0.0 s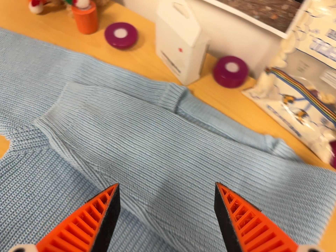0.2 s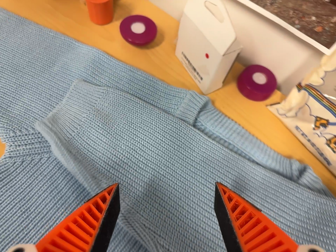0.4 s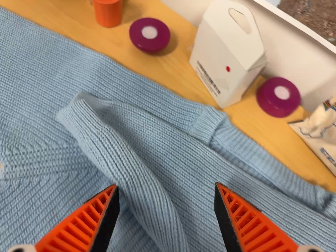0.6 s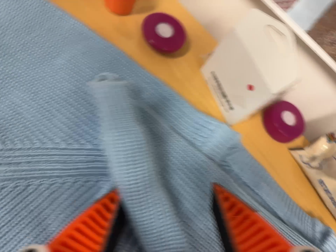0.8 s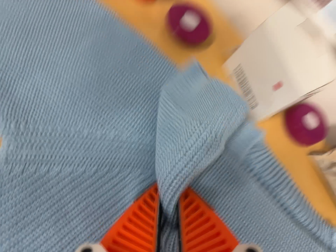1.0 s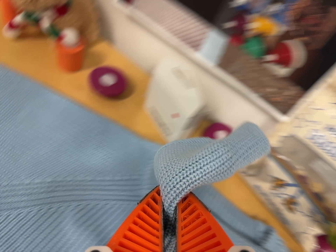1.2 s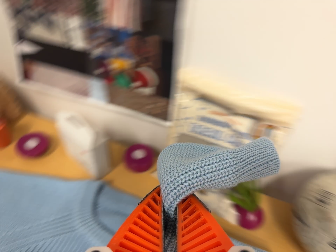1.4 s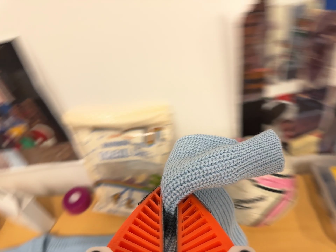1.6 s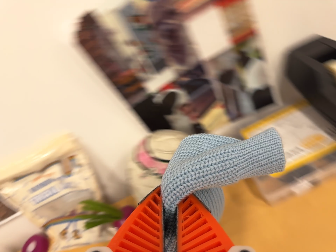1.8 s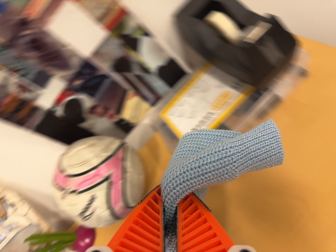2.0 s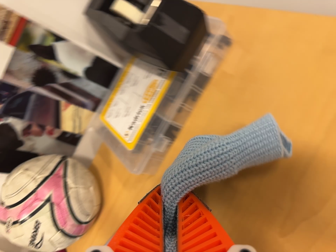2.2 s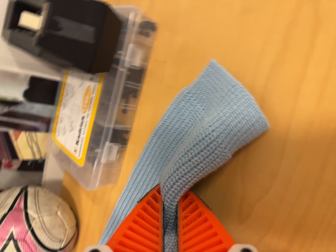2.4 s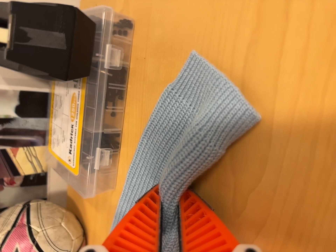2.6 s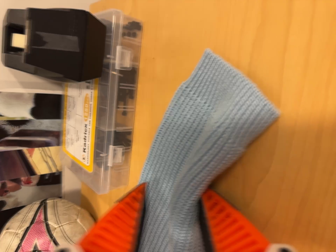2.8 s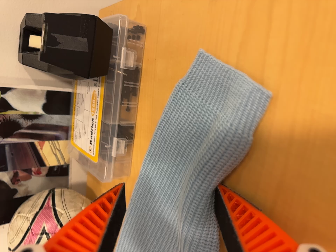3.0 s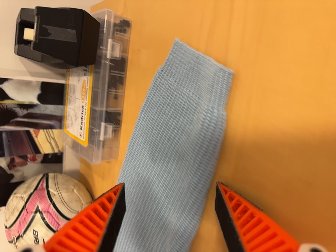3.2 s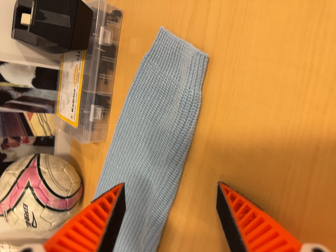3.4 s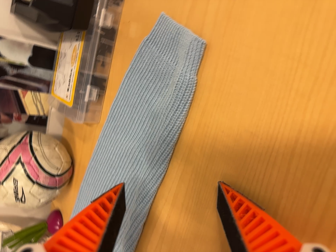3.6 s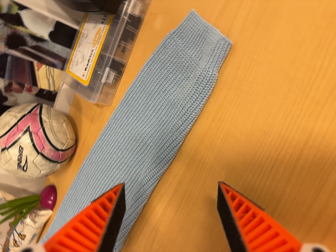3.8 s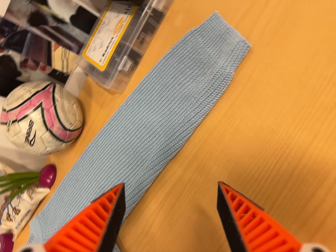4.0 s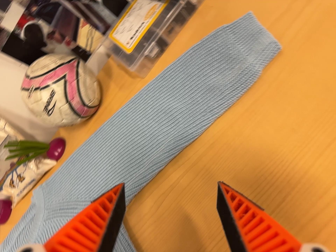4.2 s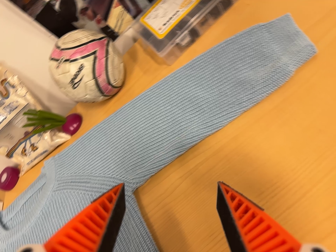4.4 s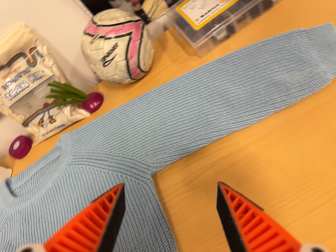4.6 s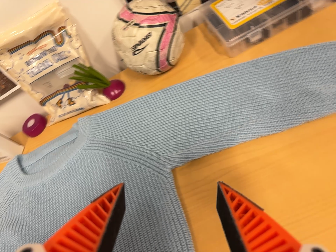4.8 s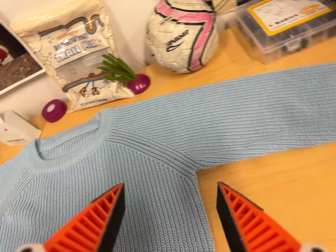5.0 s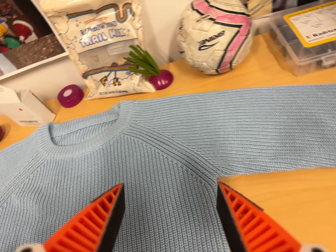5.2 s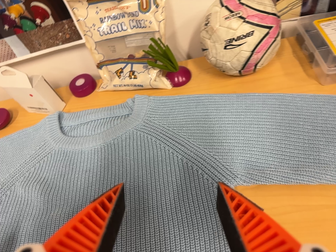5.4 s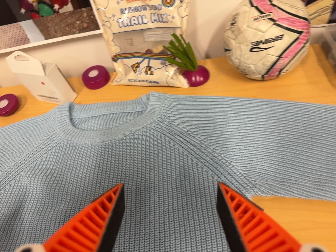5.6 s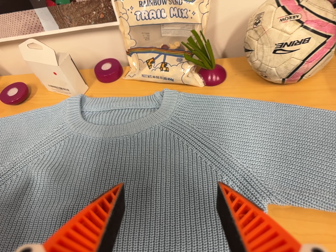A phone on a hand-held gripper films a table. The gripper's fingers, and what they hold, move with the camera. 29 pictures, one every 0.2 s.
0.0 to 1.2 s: The scene slides to the left, as the camera pans about 10 degrees to its right. It travels to its right and toward the top of its view, about 9 cm, so close, fixed things drift to the left. Its aim tips toward the top of its view by about 10 degrees, and the scene shifts downward. It rolls about its line of sight by about 10 degrees, and the scene rotates counterclockwise.
1.2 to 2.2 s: The scene slides to the left, as the camera pans about 10 degrees to its right. It travels to its right, about 50 cm, so close, fixed things drift to the left. It rolls about its line of sight by about 95 degrees, and the scene rotates counterclockwise.
2.2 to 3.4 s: The camera travels backward, to its right and toward the bottom of its view, about 12 cm, so what stands in front gets smaller.
3.4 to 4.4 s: The camera travels to its left and toward the bottom of its view, about 16 cm, so close, fixed things drift to the right. It rolls about its line of sight by about 40 degrees, and the scene rotates clockwise.
4.4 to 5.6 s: The camera travels to its left, about 18 cm, so close, fixed things drift to the right. It rolls about its line of sight by about 35 degrees, and the scene rotates clockwise.
The film runs backward here.
